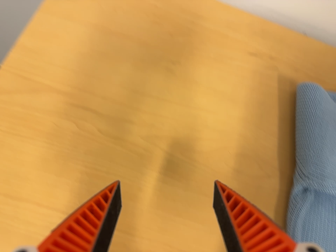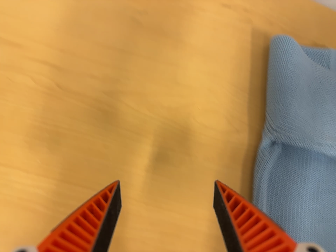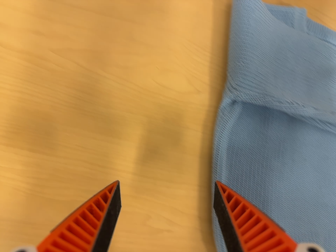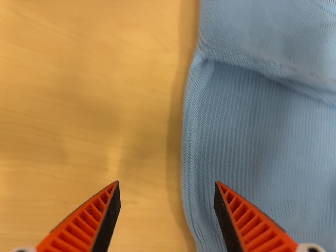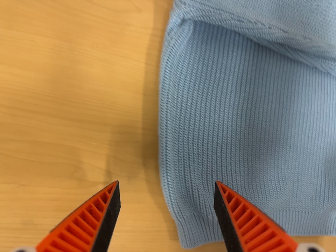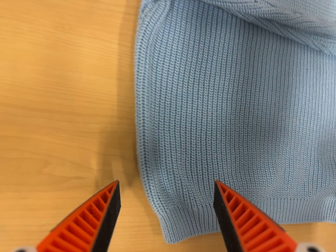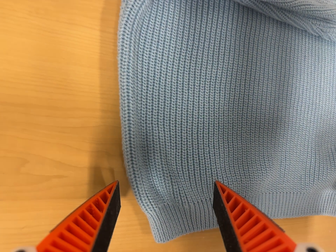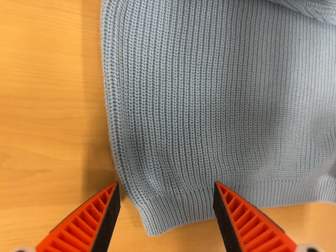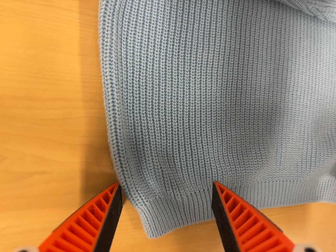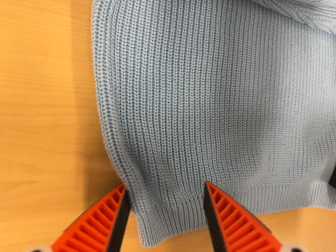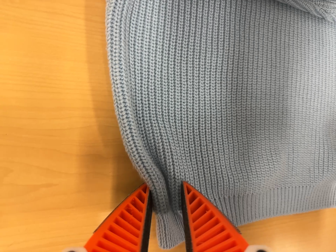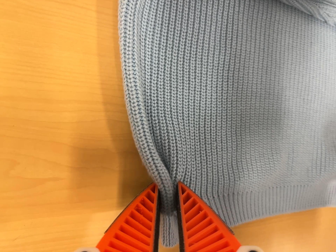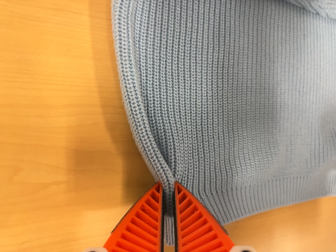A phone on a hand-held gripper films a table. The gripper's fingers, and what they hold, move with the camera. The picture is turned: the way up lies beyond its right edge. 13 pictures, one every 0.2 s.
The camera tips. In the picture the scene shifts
upward.
The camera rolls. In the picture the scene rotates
counterclockwise.
0.0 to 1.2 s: The camera pans to its right by about 10 degrees. It travels to its right, forward and toward the bottom of its view, about 20 cm, so close, fixed things drift to the left. Its aim tips toward the bottom of its view by about 25 degrees, and the scene shifts upward. It rolls about its line of sight by about 10 degrees, and the scene rotates counterclockwise.
1.2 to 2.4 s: The camera shifts only a little, or ends up much as it began.
The film runs forward here.
